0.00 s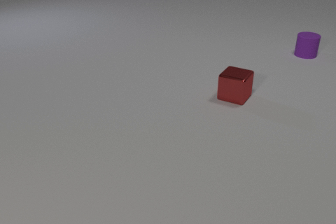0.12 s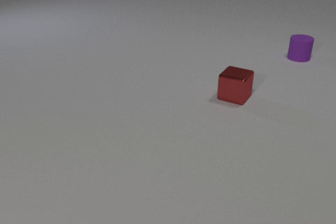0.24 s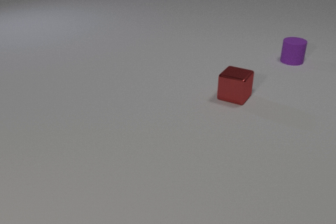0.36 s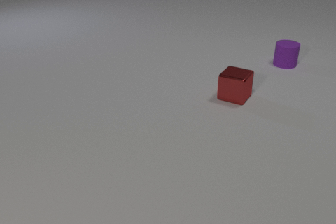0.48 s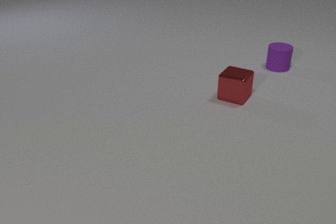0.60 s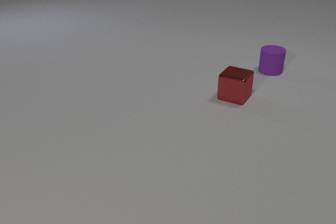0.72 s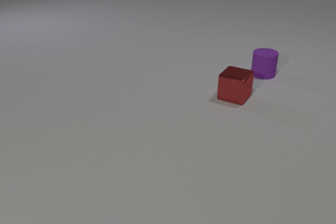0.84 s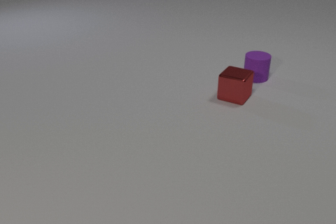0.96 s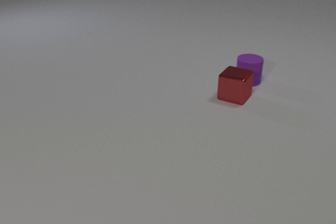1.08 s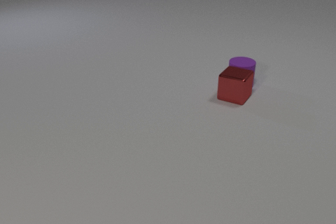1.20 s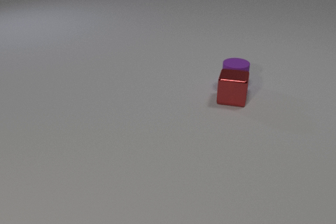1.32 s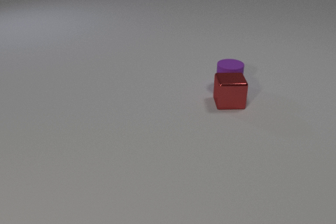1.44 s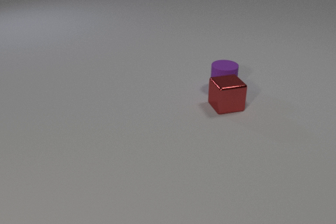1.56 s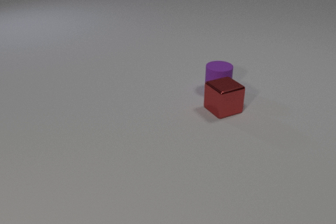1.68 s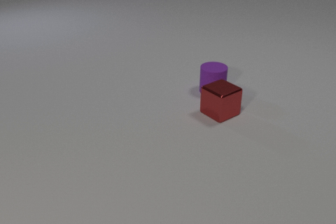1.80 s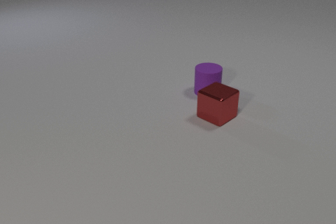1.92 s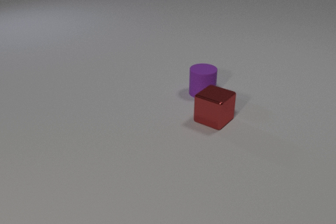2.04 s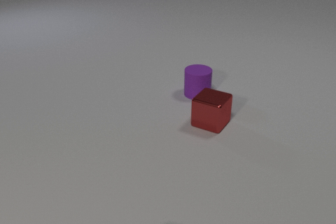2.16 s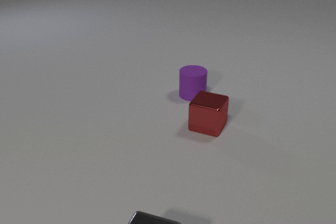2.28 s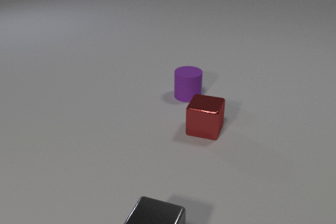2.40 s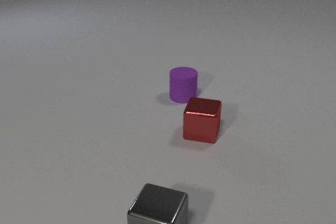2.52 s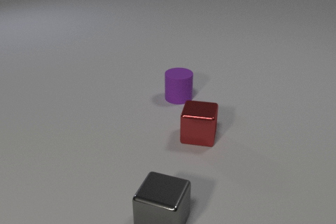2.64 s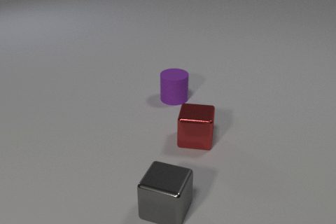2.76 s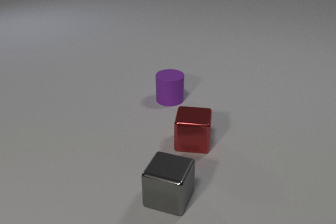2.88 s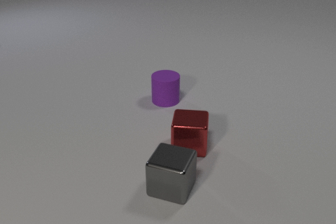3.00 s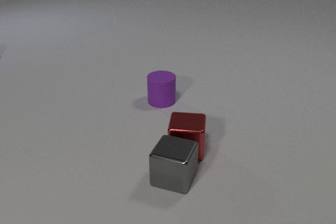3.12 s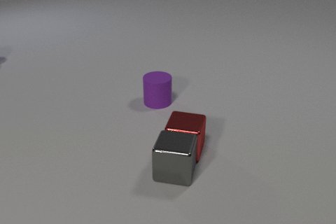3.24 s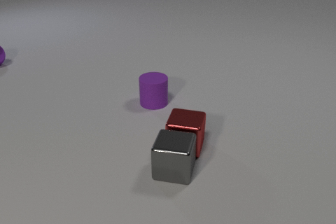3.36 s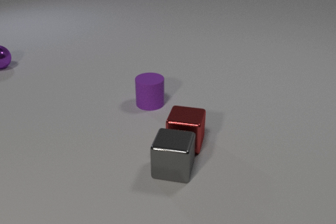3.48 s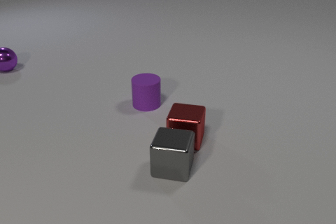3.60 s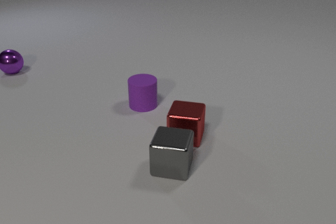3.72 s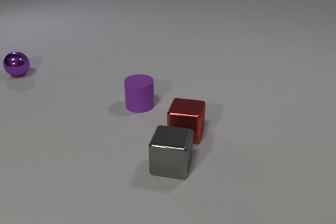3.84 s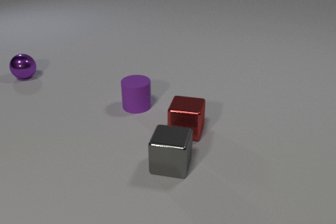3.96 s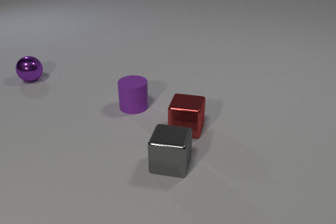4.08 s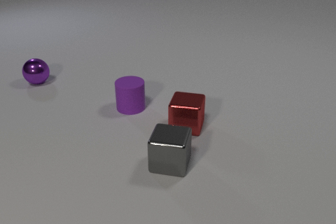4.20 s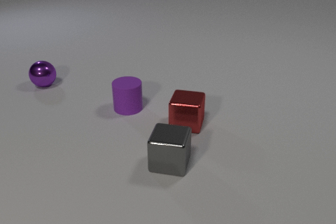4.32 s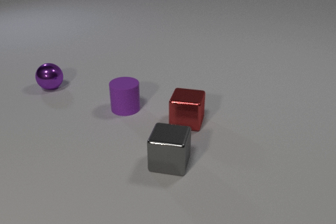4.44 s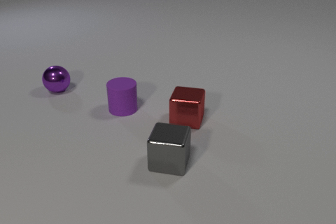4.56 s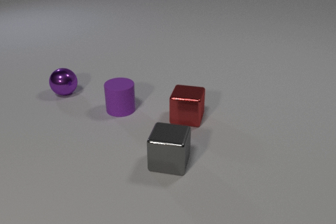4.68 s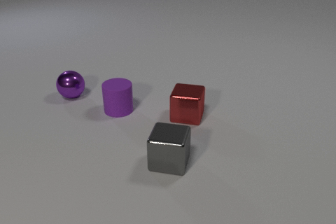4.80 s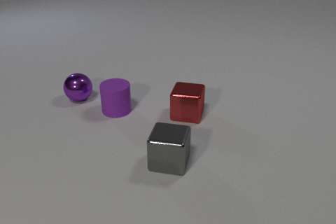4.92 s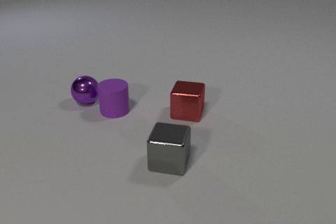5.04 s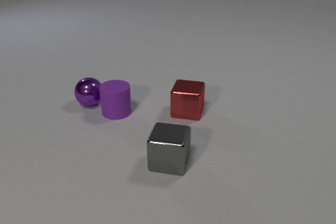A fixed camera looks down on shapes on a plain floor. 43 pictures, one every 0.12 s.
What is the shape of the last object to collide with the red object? cube.
What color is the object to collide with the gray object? red.
Are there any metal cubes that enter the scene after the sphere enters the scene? no.
0.00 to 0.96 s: The purple rubber cylinder slides toward the camera and to the left.
0.96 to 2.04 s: The purple rubber cylinder slides to the left and toward the camera. The red metal cube slides toward the camera, spins counterclockwise seen from above by about 90 degrees, its near face sliding to the right. The purple rubber cylinder and the red metal cube collide.
2.04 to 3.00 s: The purple rubber cylinder slides to the left and toward the camera. The red metal cube slides toward the camera and to the left, spins so that its near face slides to the right, counterclockwise seen from above. The gray metal cube comes in at the bottom edge, slides away from the camera.
3.00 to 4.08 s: The purple rubber cylinder slides to the left. The red metal cube slides away from the camera. The gray metal cube slides away from the camera. The purple metal sphere comes in at the left edge, rolls toward the camera and to the right. The red metal cube and the gray metal cube collide.
4.08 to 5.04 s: The purple rubber cylinder slides to the left and toward the camera. The red metal cube slides away from the camera. The purple metal sphere rolls toward the camera and to the right. The purple rubber cylinder and the purple metal sphere collide.
